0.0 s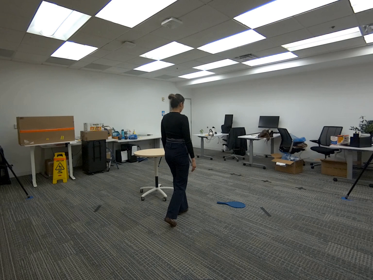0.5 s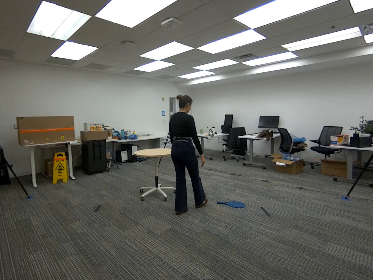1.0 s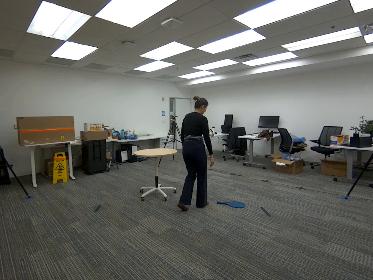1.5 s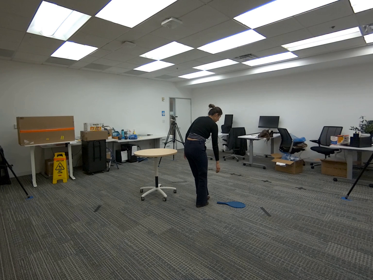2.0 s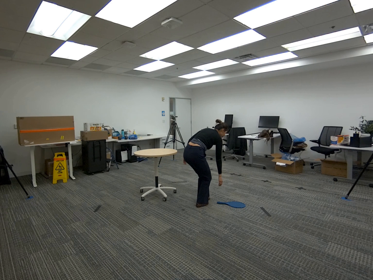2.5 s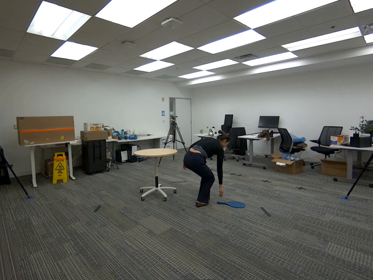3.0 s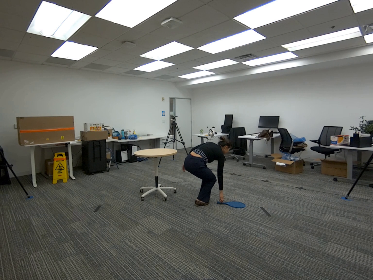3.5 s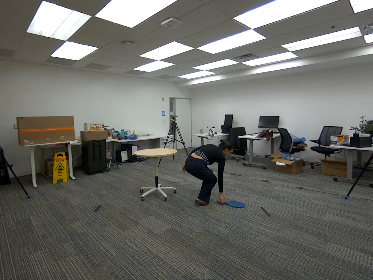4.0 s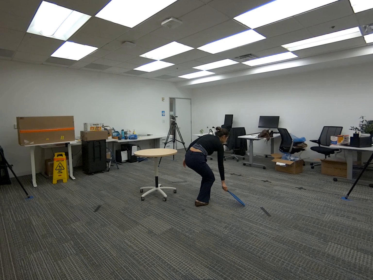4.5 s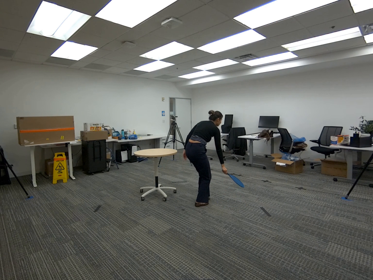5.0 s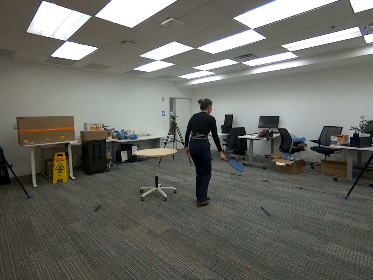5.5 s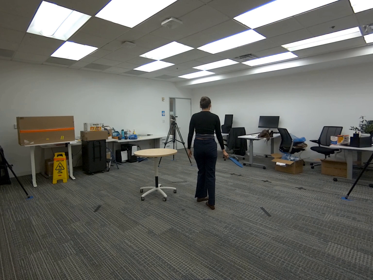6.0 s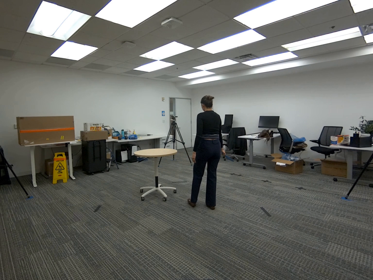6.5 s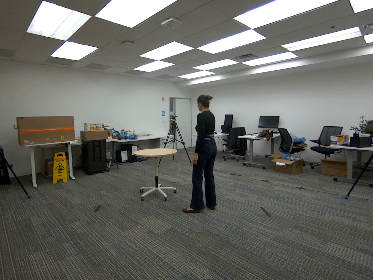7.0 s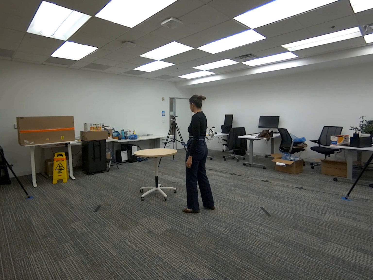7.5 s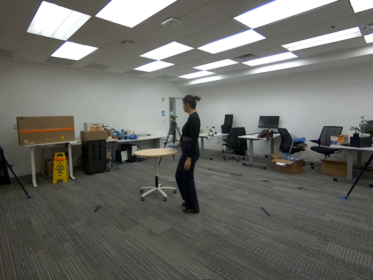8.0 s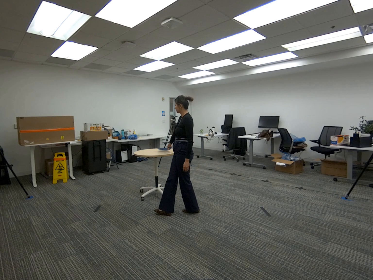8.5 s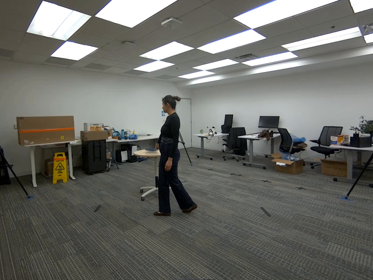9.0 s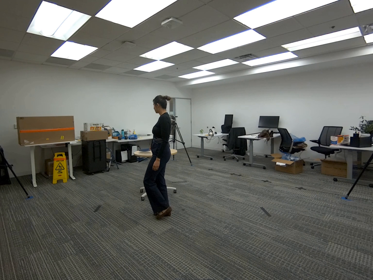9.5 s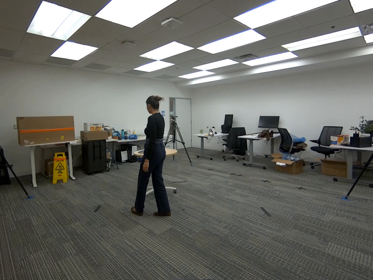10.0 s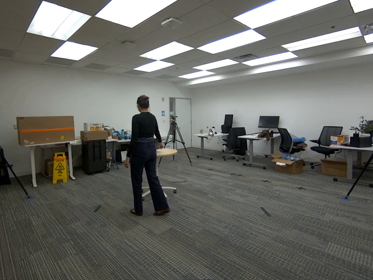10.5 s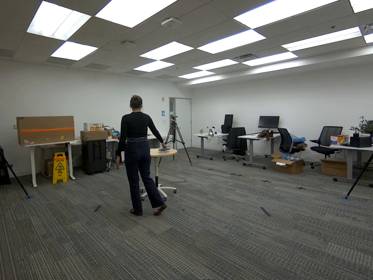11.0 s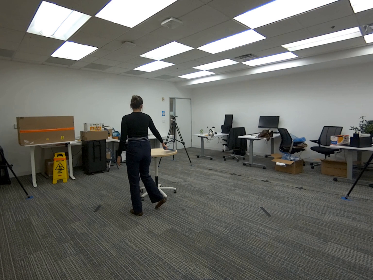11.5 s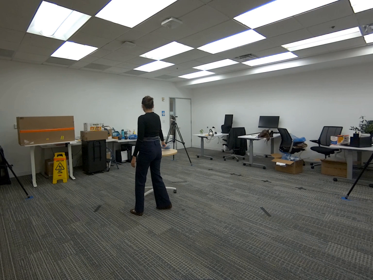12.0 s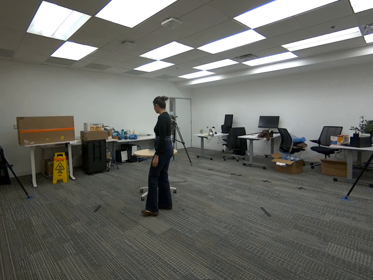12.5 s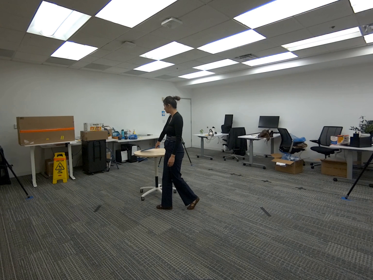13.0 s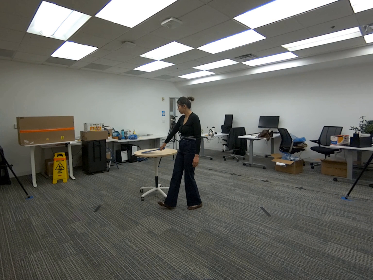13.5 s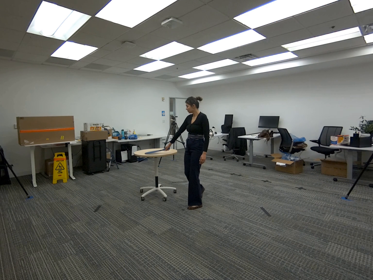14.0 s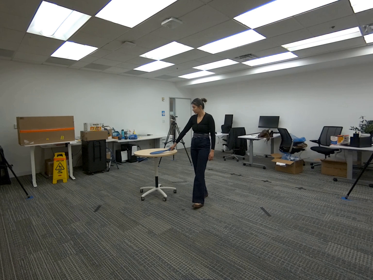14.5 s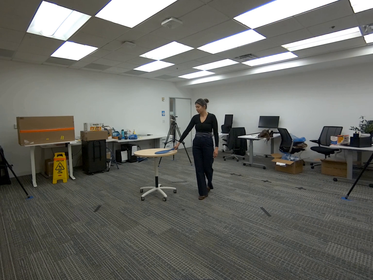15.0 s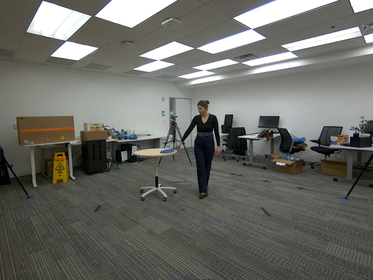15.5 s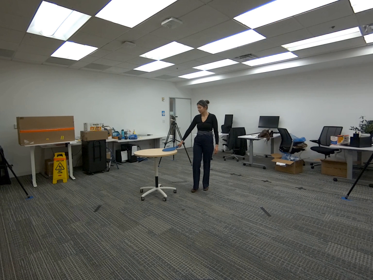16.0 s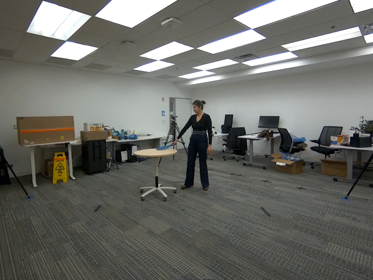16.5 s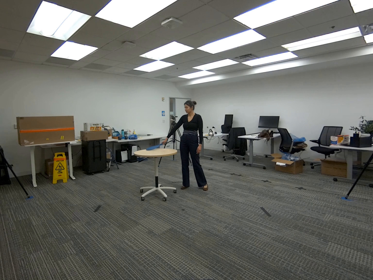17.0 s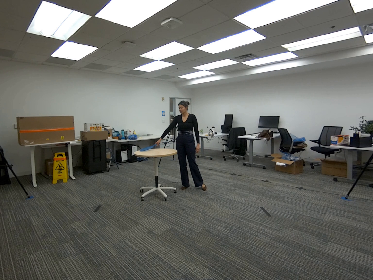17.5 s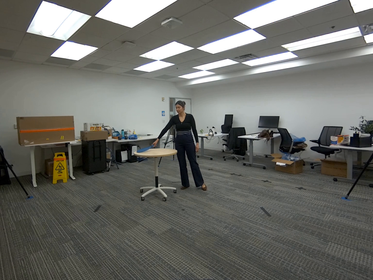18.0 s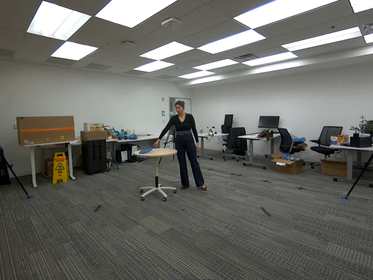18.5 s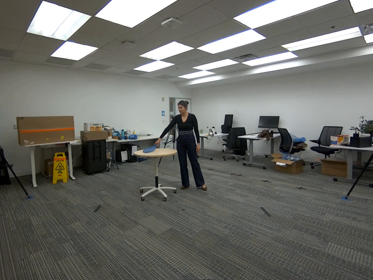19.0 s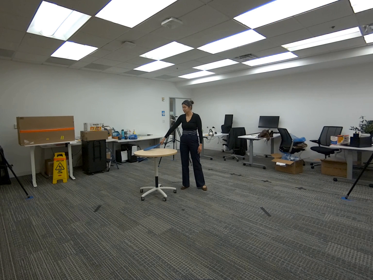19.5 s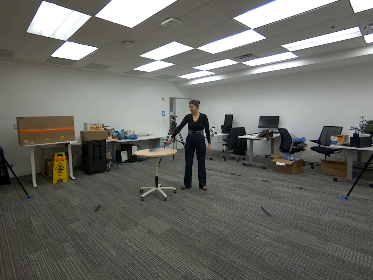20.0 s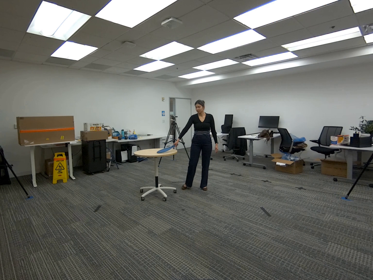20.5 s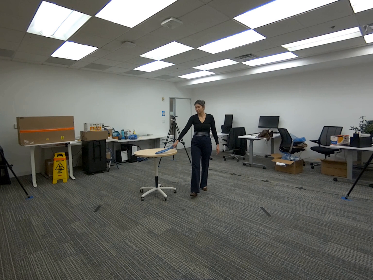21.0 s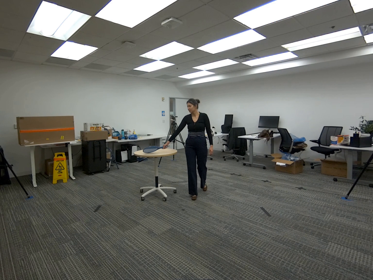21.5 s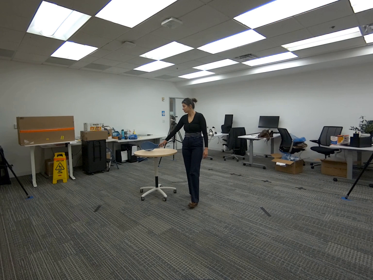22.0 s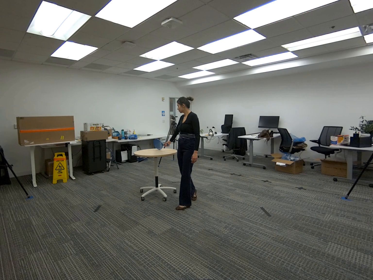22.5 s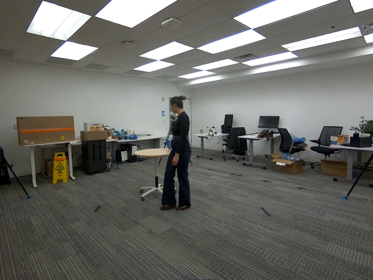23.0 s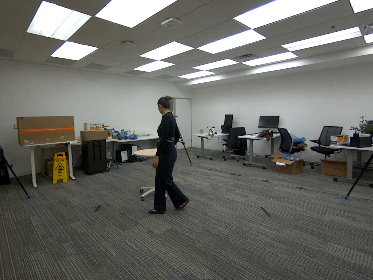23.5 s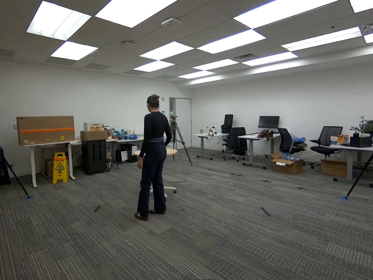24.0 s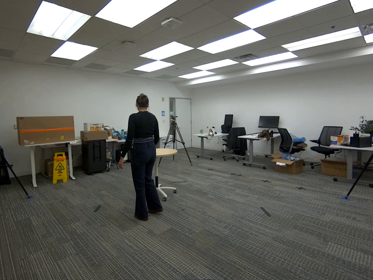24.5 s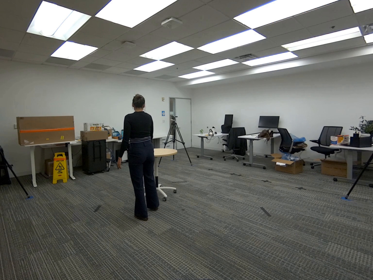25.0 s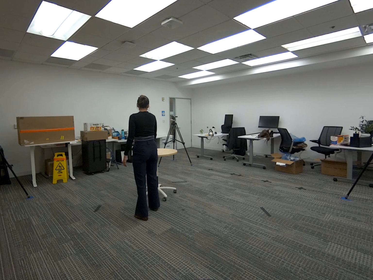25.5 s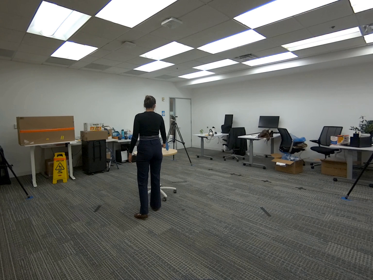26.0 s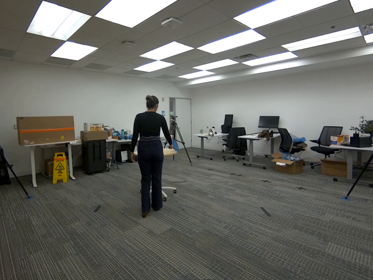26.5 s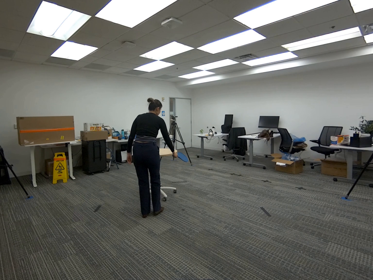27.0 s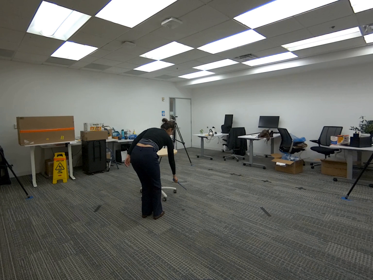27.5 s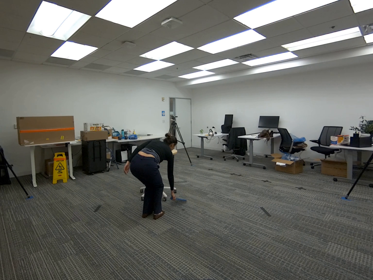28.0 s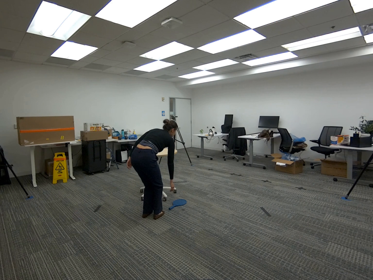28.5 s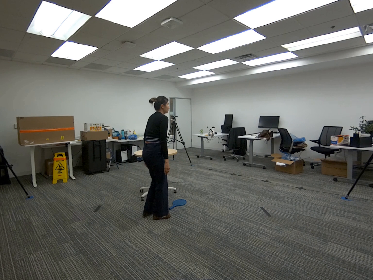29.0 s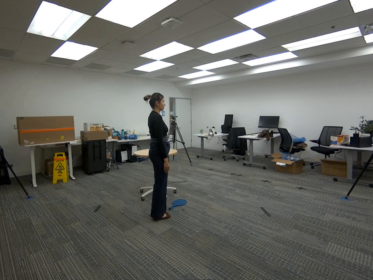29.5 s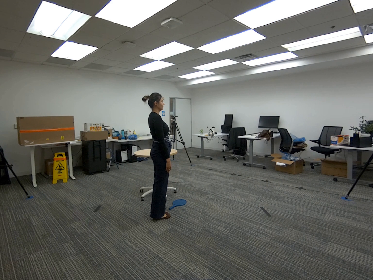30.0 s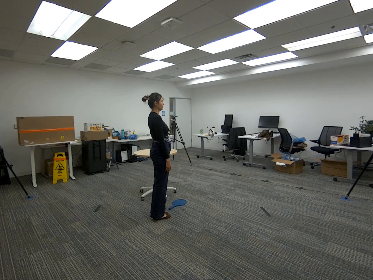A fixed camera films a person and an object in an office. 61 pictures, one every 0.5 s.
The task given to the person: Walk to the tennis racket on the ground and pick it up. Walk to the round table and, while holding the racket, glide it back and forth across the surface of the table. When you are finished, place the tennis racket back on the ground.
